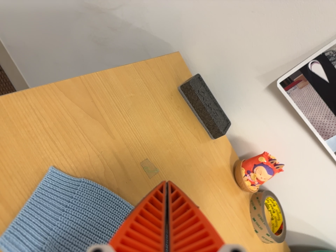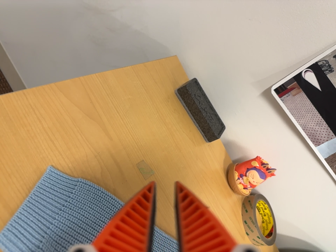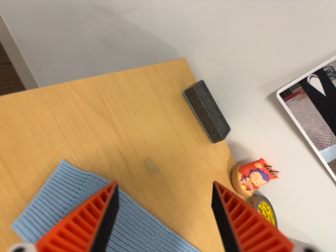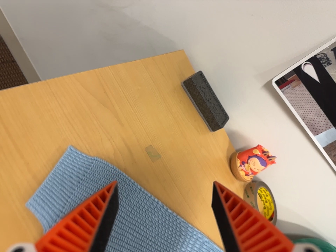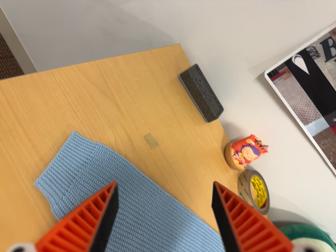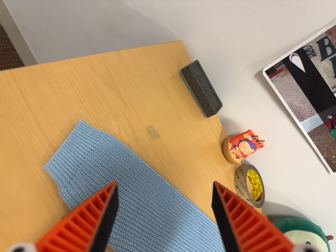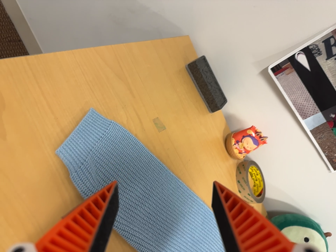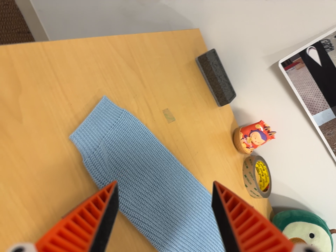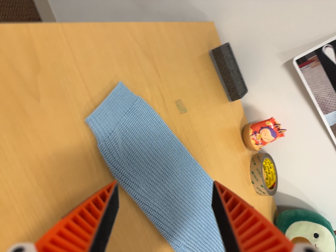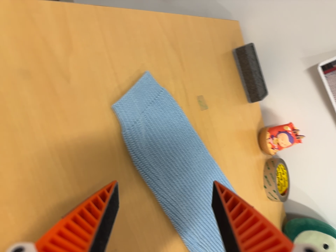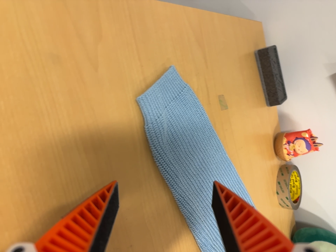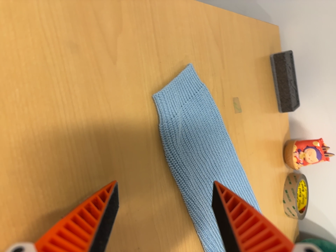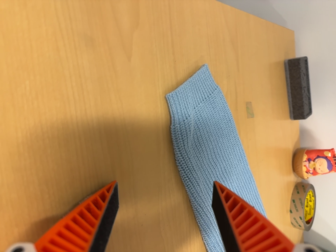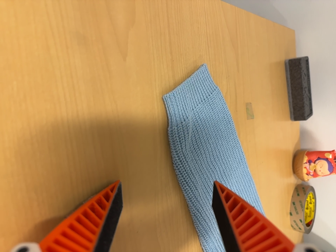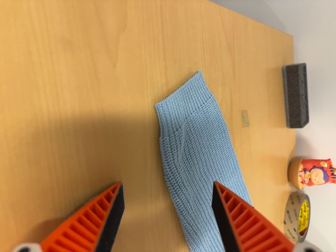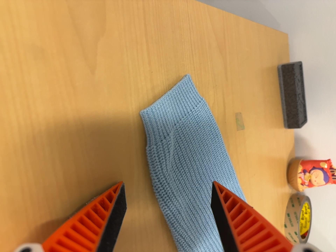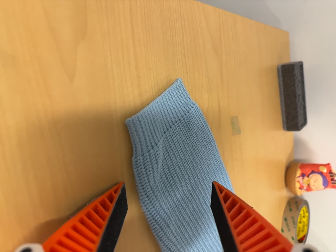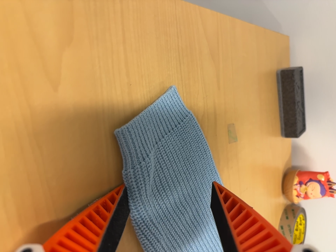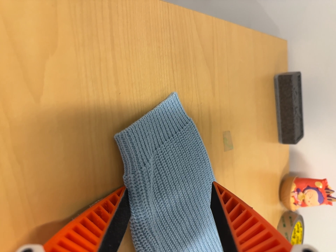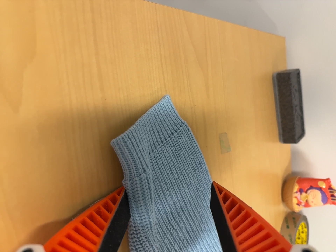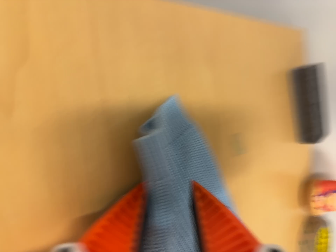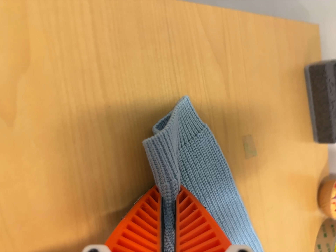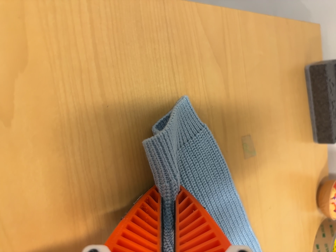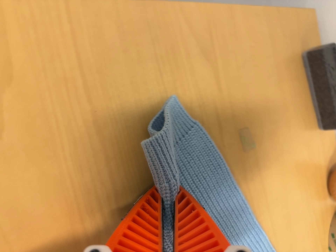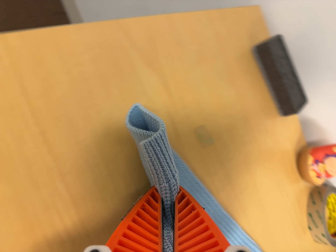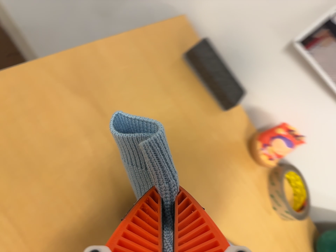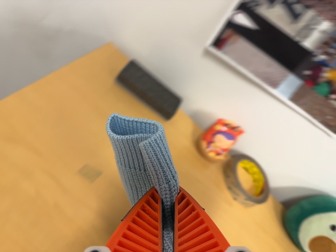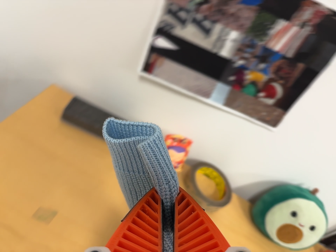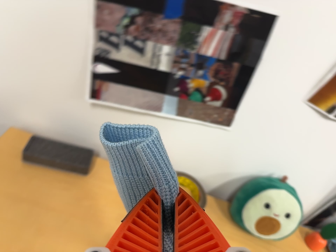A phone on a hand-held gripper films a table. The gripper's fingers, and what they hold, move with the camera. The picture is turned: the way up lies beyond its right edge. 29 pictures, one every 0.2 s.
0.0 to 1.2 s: The camera travels backward and toward the bottom of its view, about 10 cm, so what stands in front gets smaller.
1.2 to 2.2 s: The camera travels to its left, about 10 cm, so close, fixed things drift to the right. It rolls about its line of sight by about 15 degrees, and the scene rotates clockwise.
2.2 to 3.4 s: The camera travels forward and toward the top of its view, about 9 cm, so what stands in front looms larger.
3.4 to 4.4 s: The camera shifts only a little, or ends up much as it began.
4.4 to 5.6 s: The camera pans to its right by about 10 degrees. It travels to its right, about 34 cm, so close, fixed things drift to the left. Its aim tips toward the top of its view by about 15 degrees, and the scene shifts downward. It rolls about its line of sight by about 65 degrees, and the scene rotates counterclockwise.
The film runs forward here.
